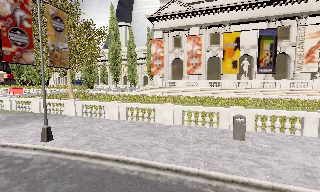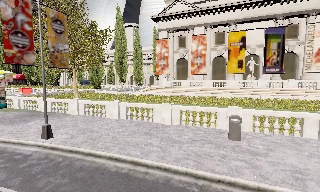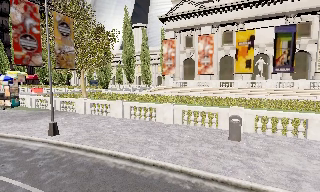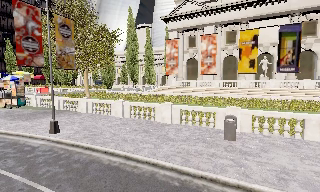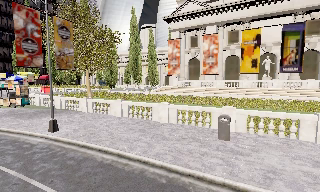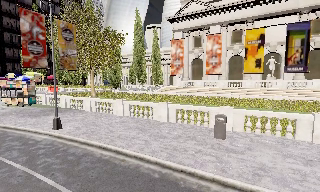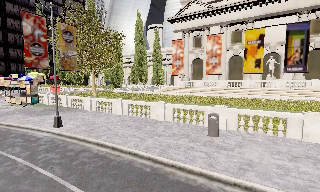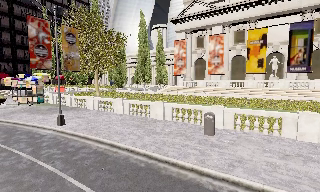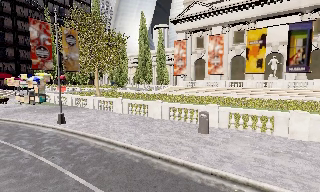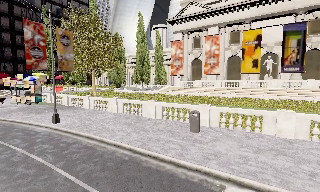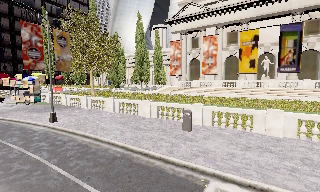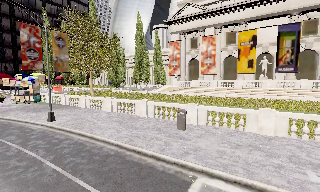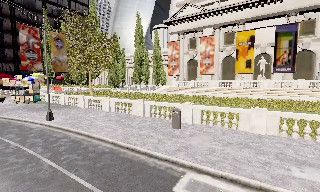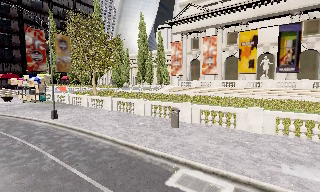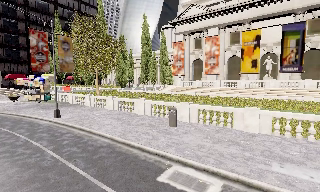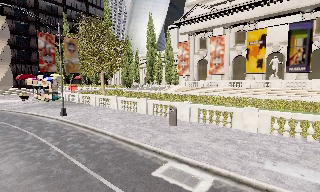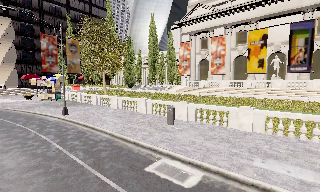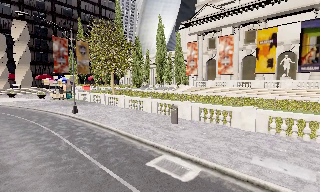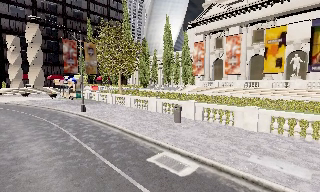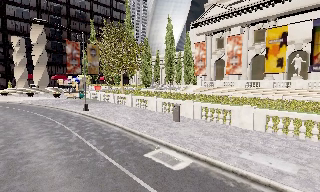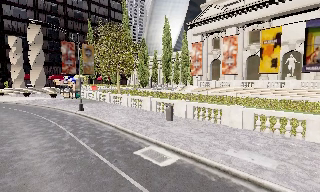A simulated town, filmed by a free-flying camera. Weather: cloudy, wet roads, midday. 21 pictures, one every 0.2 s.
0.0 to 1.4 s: The camera pans to its left, which is counterclockwise from overhead, by about 15 degrees. It travels to its right and backward, about 3.5 m.
1.4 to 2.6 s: The camera travels to its right and backward, about 2.5 m, so close, fixed things drift to the left.
2.6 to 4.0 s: The camera pans to its left, which is counterclockwise from overhead, by about 10 degrees. It travels to its right and backward, about 3 m.
The film runs backward here.
